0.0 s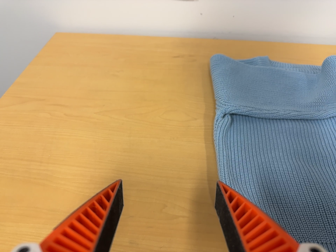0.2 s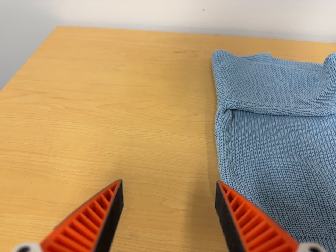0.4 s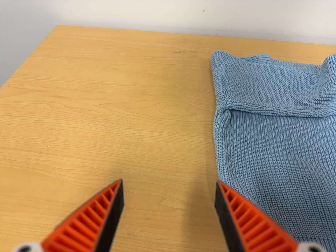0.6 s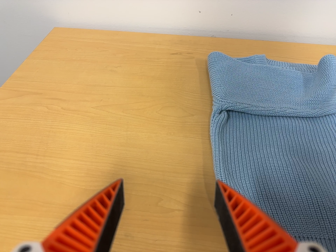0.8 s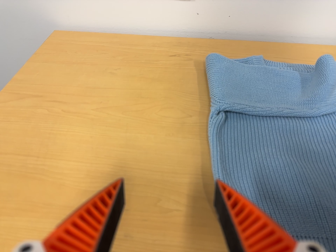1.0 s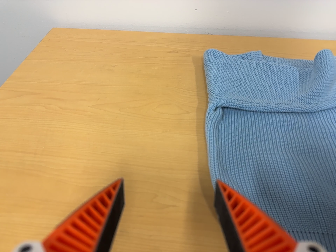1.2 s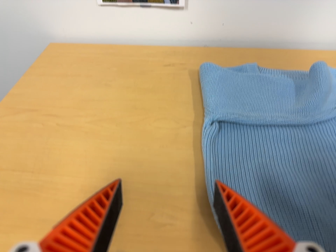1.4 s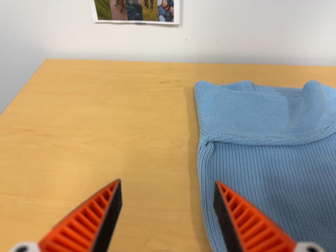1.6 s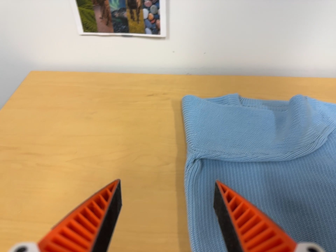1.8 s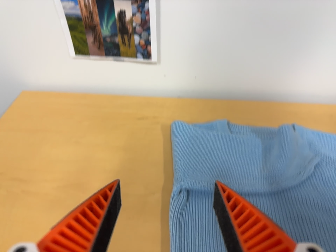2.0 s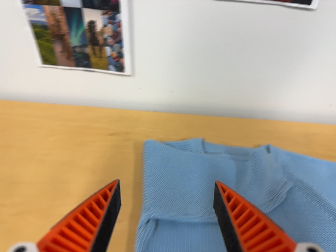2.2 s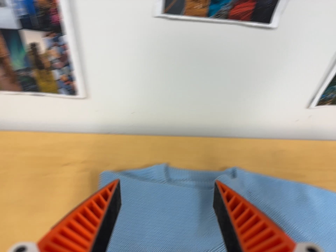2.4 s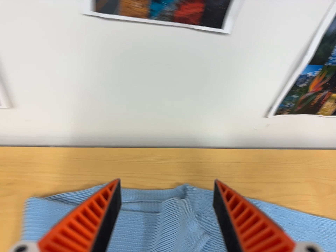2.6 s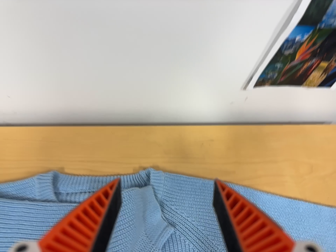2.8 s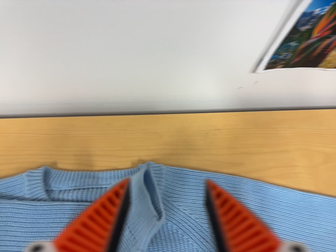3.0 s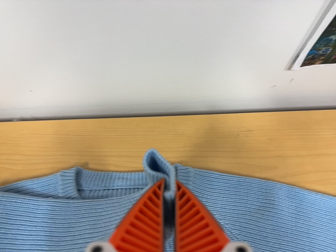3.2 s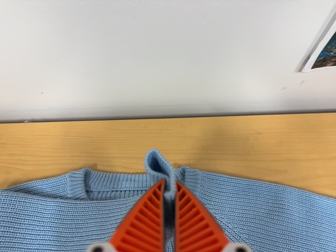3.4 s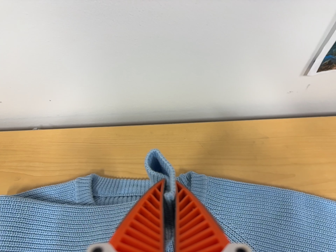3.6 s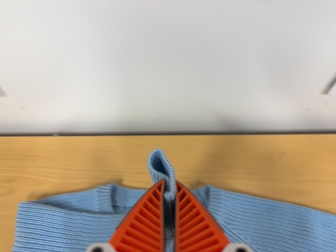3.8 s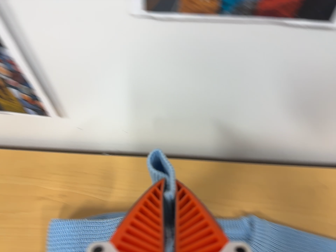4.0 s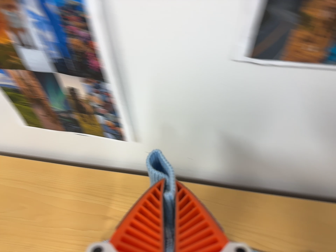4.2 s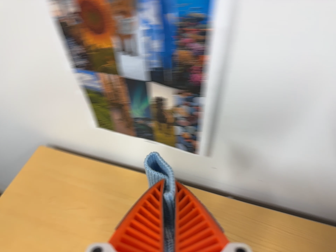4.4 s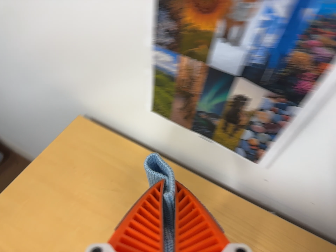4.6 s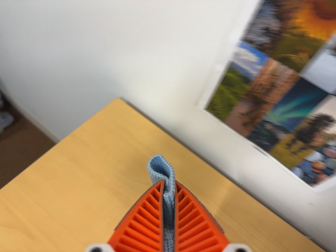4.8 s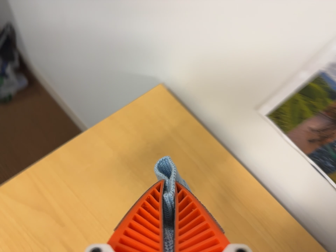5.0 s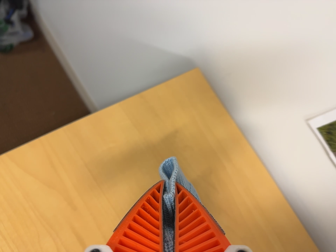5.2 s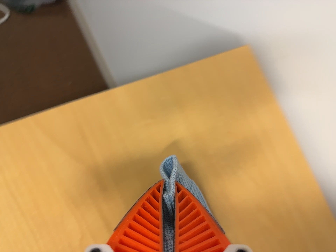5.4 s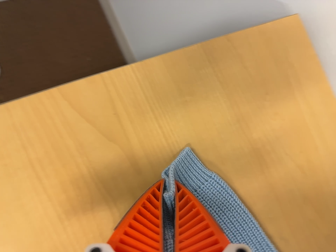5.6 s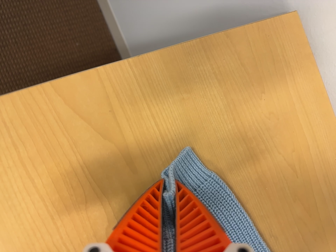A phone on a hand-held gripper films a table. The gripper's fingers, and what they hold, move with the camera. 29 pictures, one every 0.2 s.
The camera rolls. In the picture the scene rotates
clockwise.
0.0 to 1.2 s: The camera shifts only a little, or ends up much as it began.
1.2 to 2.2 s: The camera swings to its right by about 10 degrees, and the scene slides to the left. It travels toward the top of its view and to its right, about 24 cm, so close, fixed things drift downward.
2.2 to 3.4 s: The camera travels forward, to its right and toward the top of its view, about 22 cm, so what stands in front looms larger. Its aim tips toward the bottom of its view by about 15 degrees.
3.4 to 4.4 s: The camera swings to its left by about 15 degrees, and the scene slides to the right. It travels to its left, about 36 cm, so close, fixed things drift to the right. It rolls about its line of sight by about 25 degrees, and the scene rotates clockwise.
4.4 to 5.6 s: The camera travels to its left and forward, about 36 cm, so close, fixed things drift to the right. Its aim tips toward the bottom of its view by about 20 degrees, and the scene shifts upward. It rolls about its line of sight by about 40 degrees, and the scene rotates clockwise.
The film runs backward here.
